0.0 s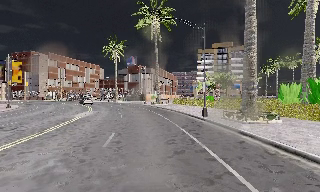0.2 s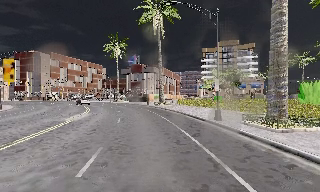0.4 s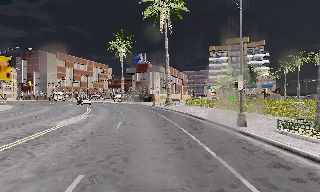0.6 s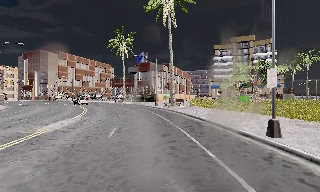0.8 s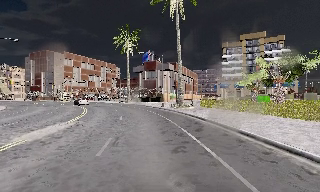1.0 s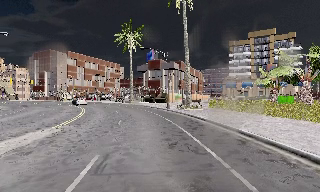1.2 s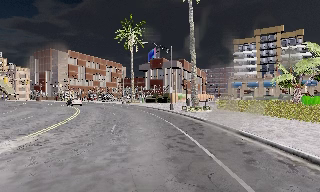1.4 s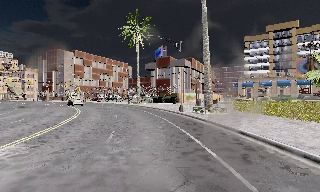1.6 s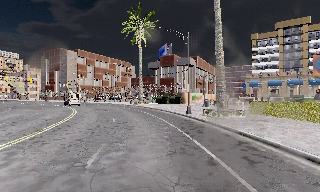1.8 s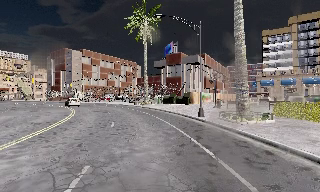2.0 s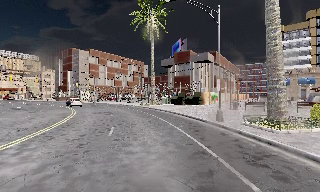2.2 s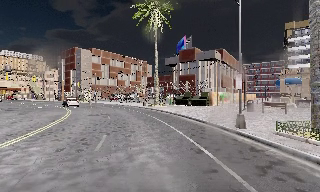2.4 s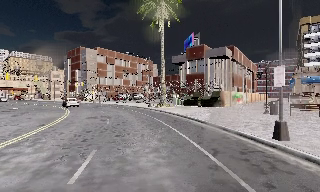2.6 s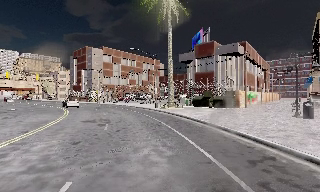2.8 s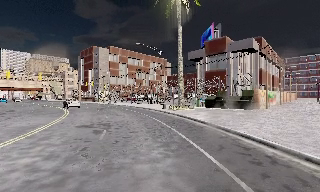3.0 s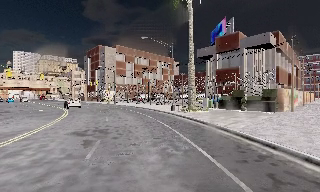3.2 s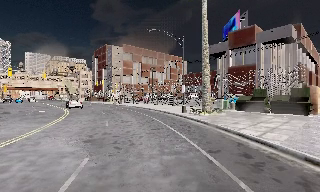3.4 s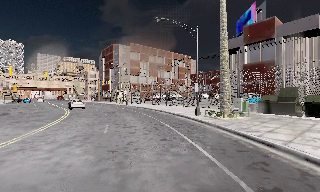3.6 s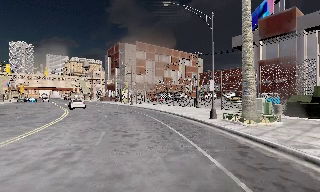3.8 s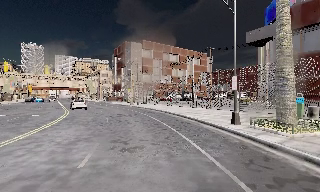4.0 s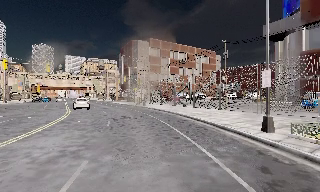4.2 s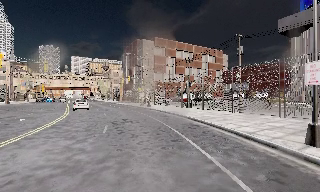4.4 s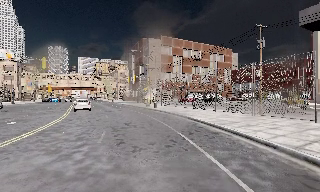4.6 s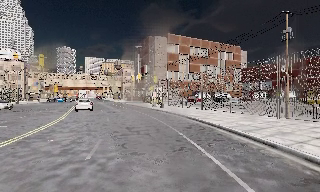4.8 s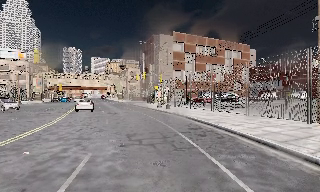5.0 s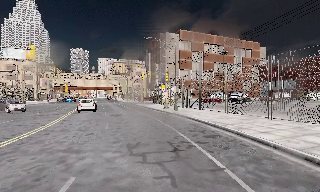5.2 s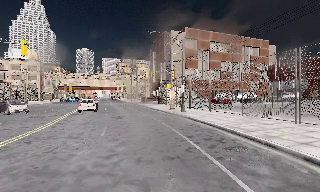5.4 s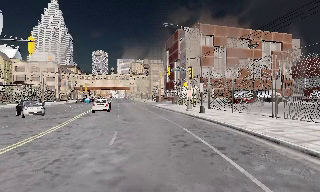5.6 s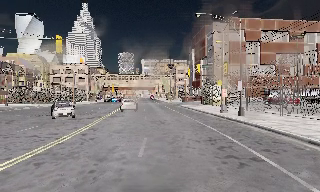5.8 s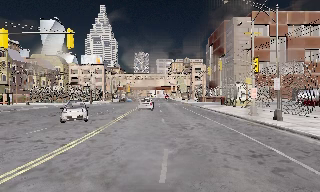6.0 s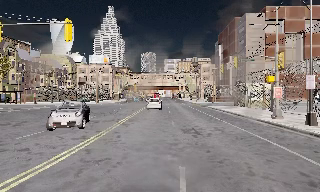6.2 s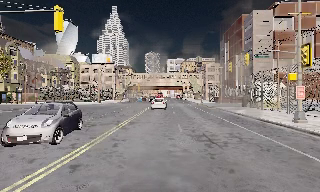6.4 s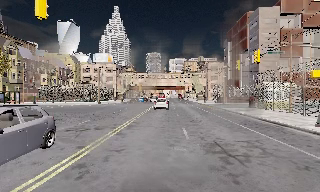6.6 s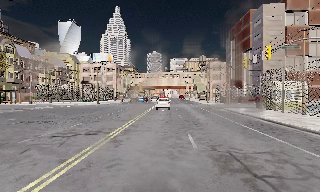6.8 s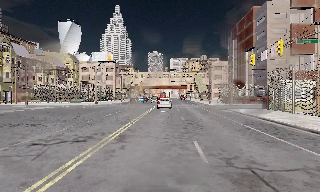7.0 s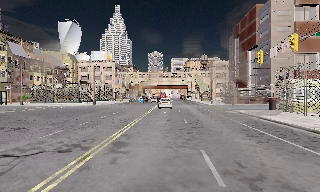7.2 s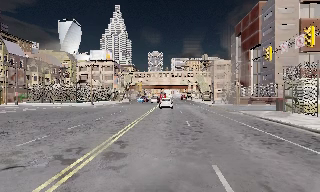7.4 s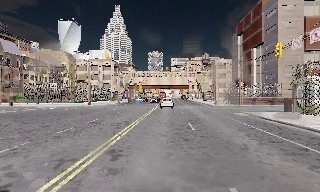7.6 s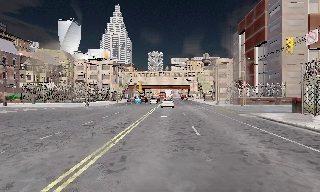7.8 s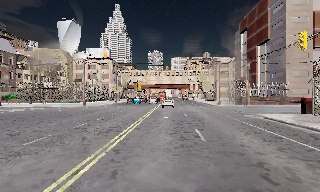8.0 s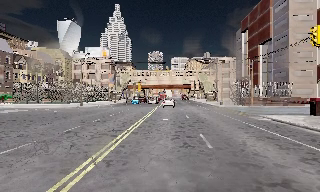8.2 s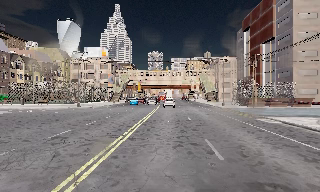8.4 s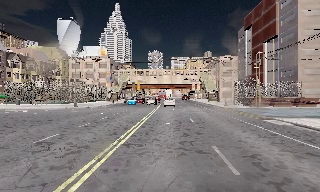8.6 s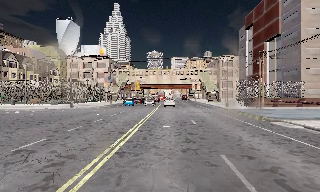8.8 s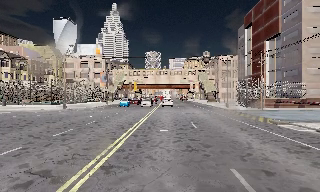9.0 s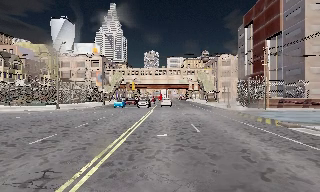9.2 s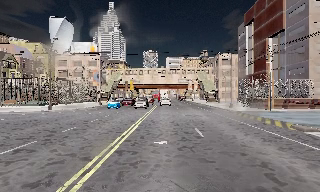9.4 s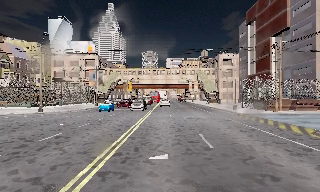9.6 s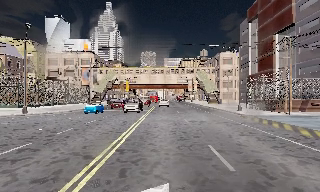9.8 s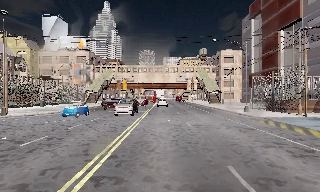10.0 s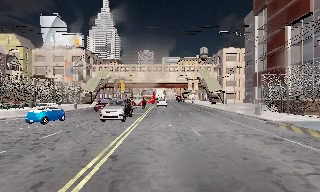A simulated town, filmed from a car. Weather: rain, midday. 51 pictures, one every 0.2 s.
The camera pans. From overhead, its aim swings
counterclockwise.
The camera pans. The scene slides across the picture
to the right.
0.0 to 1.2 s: The camera travels forward, about 12 m, so what stands in front looms larger.
1.2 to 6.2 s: The camera pans to its left, which is counterclockwise from overhead, by about 65 degrees. It travels forward, about 45 m.
6.2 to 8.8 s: The camera travels forward, about 13 m, so what stands in front looms larger.
8.8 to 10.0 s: The camera travels forward, about 9 m, so what stands in front looms larger. It gains speed.
The film runs forward here.
